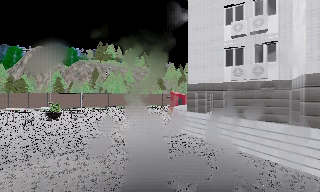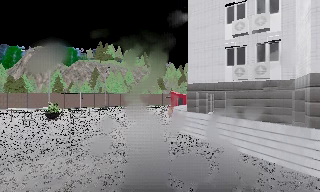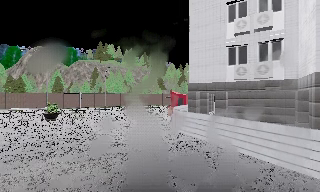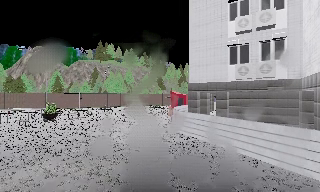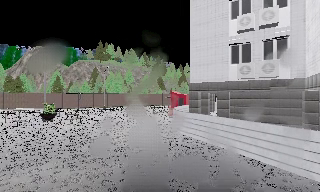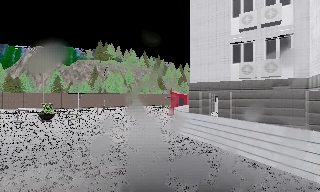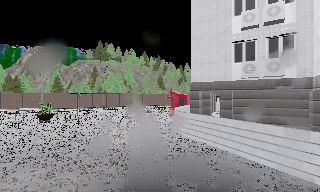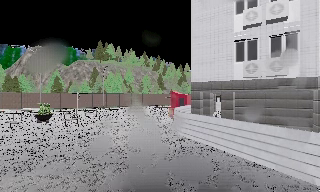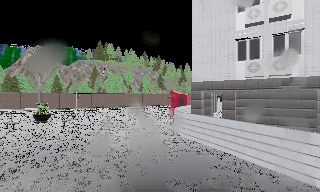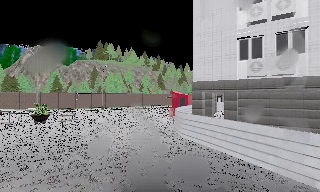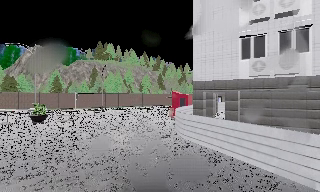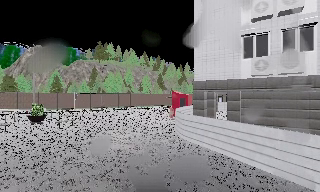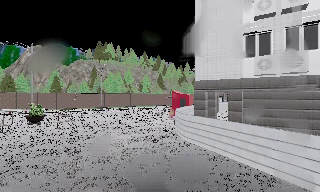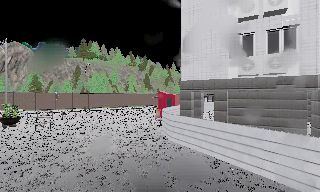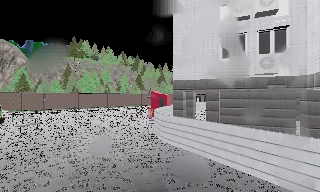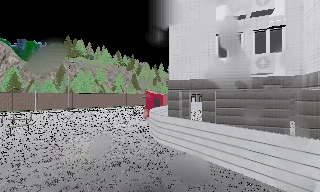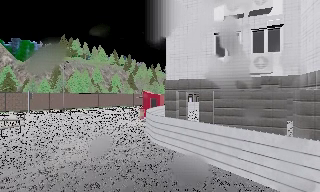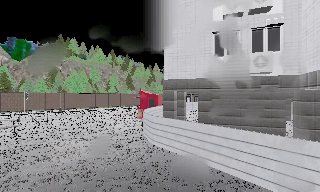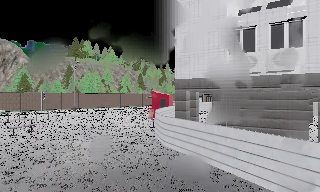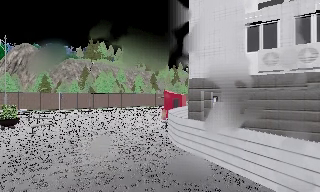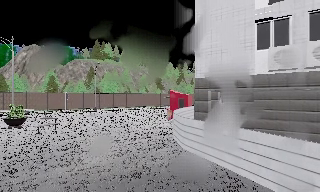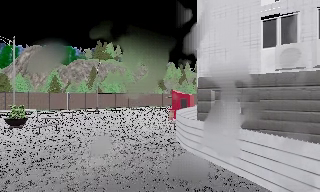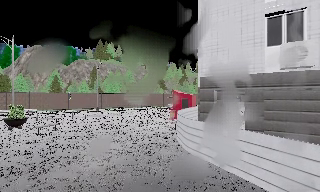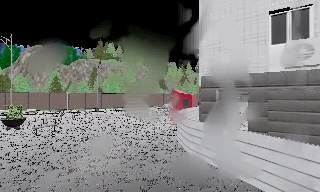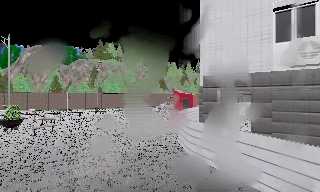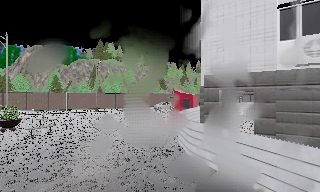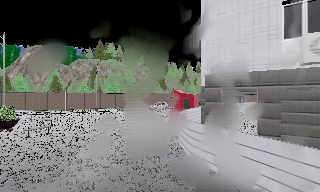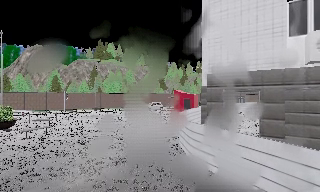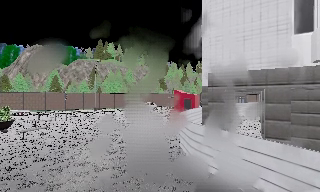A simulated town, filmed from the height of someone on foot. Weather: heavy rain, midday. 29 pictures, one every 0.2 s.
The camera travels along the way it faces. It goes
forward.
0.0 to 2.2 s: The camera travels forward, about 2.5 m, so what stands in front looms larger.
2.2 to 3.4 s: The scene slides to the left, as the camera pans about 10 degrees to its right. It travels forward, about 1 m, so what stands in front looms larger.
3.4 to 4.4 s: The camera swings to its left by about 10 degrees, and the scene slides to the right. It travels forward, about 1 m, so what stands in front looms larger.
4.4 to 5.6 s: The camera travels forward, about 1 m, so what stands in front looms larger.
The film runs forward here.
